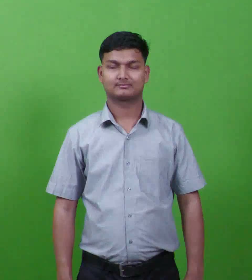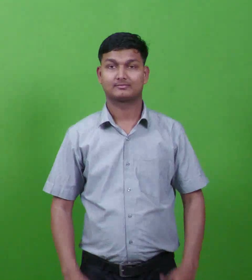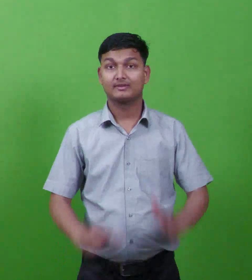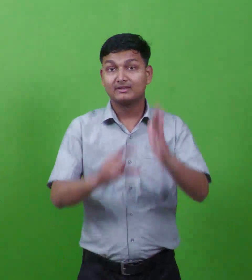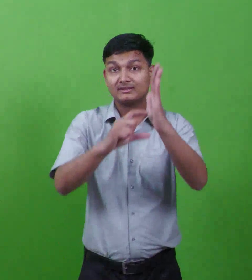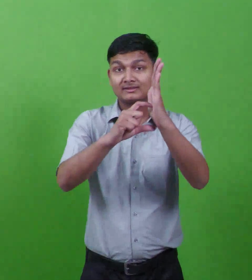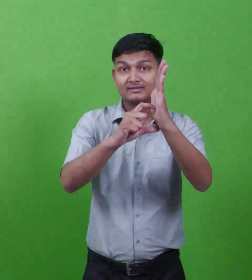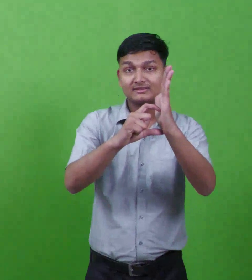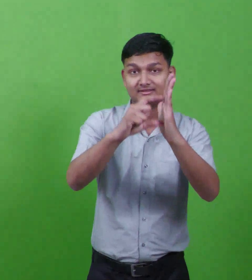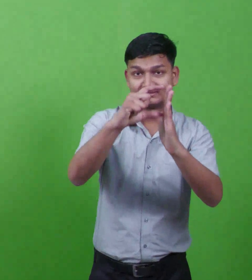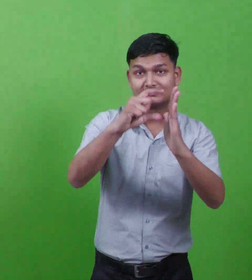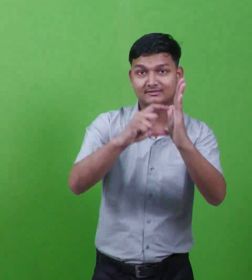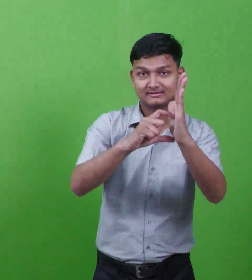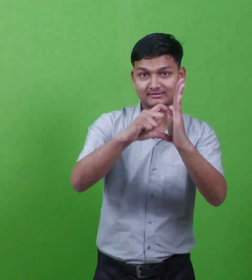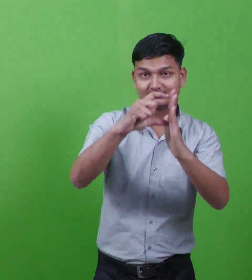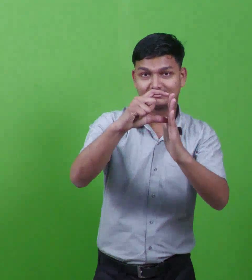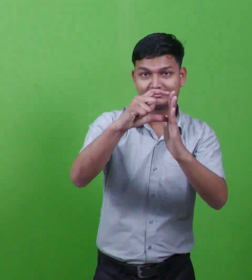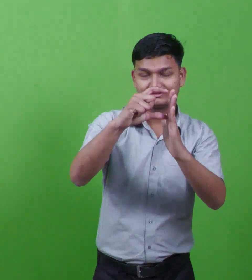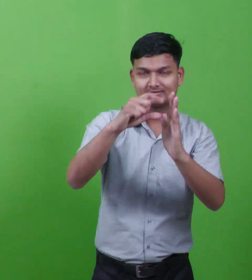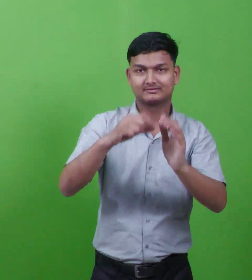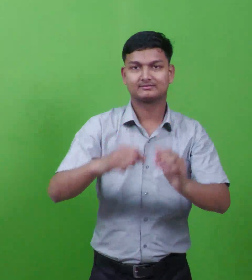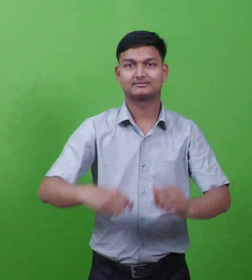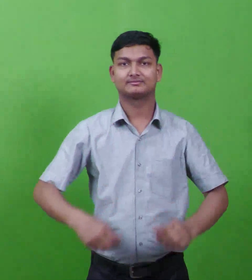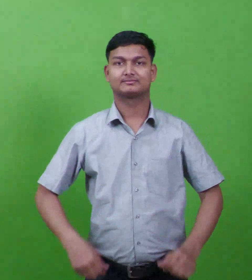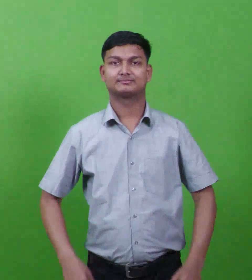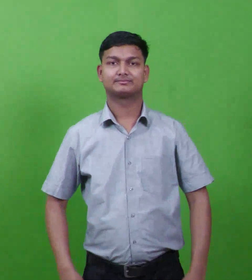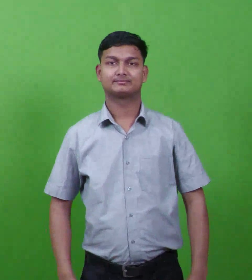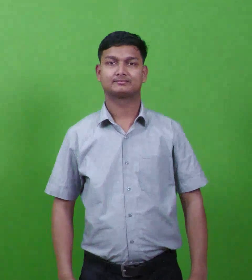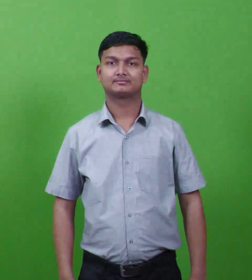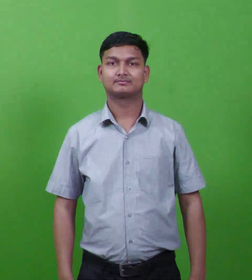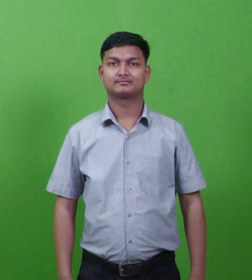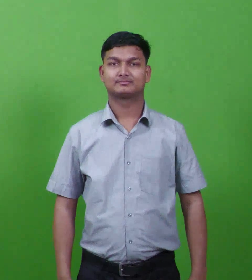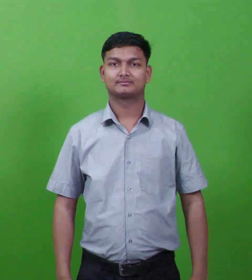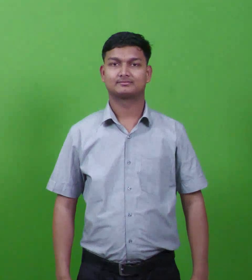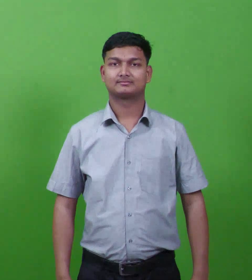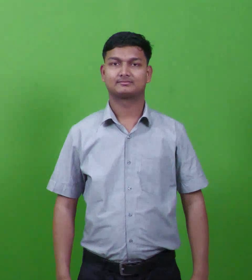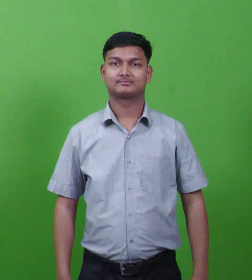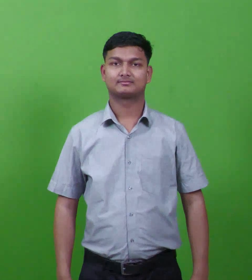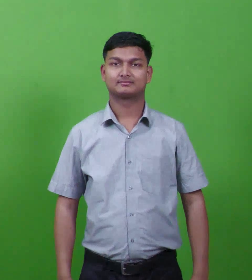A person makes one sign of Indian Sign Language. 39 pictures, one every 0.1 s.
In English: irad
